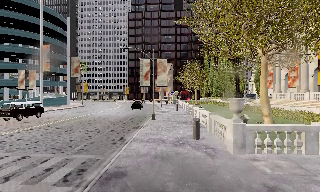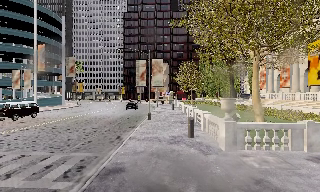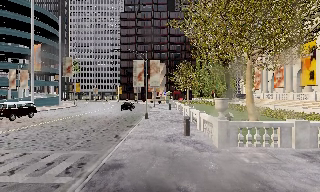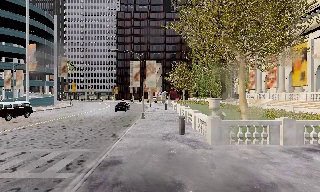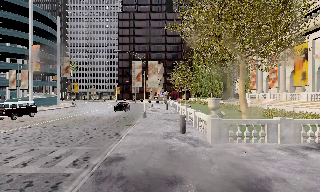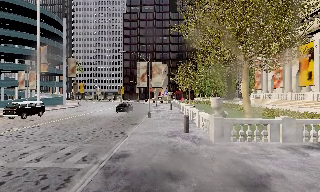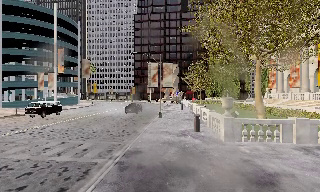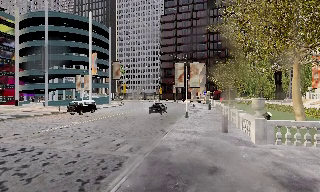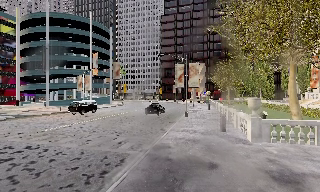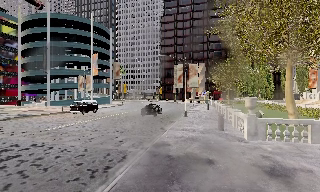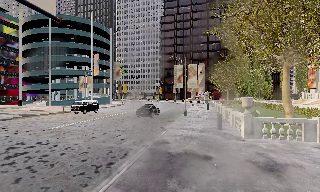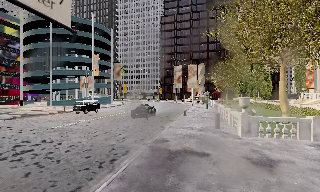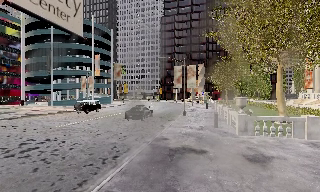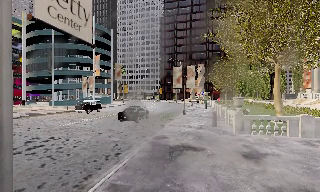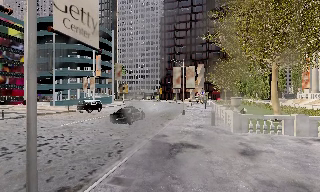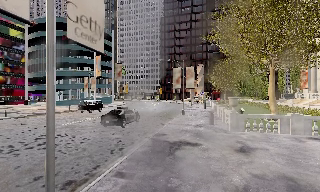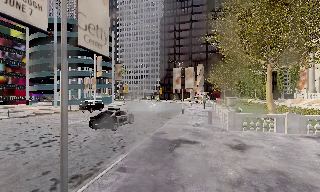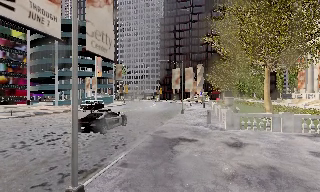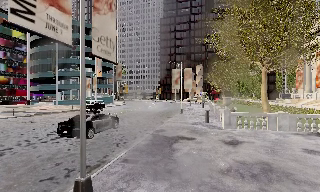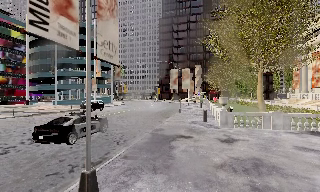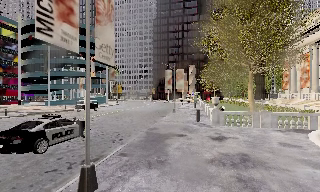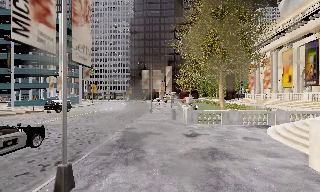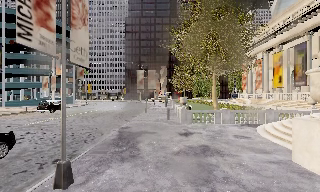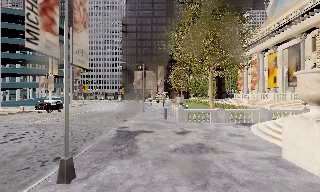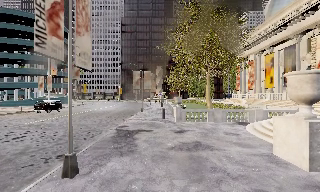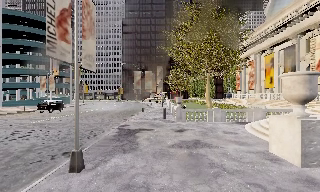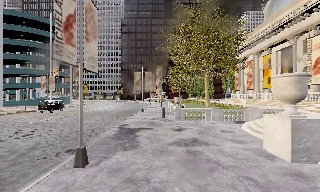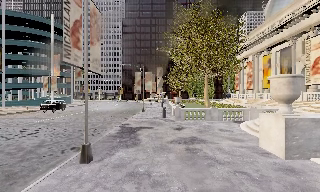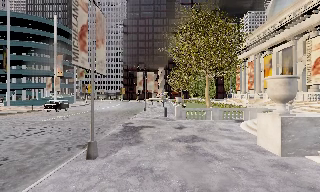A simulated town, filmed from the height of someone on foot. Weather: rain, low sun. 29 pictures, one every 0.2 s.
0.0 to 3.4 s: The camera pans to its left, which is counterclockwise from overhead, by about 10 degrees. It travels backward, about 6 m, so what stands in front gets smaller.
3.4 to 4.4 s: The camera pans to its right, which is clockwise from overhead, by about 10 degrees. It travels backward, about 2 m, so what stands in front gets smaller.
4.4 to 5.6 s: The camera travels backward, about 2 m, so what stands in front gets smaller.
The film runs backward here.
